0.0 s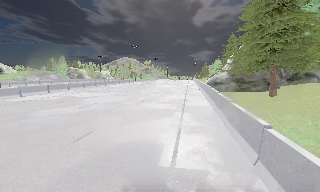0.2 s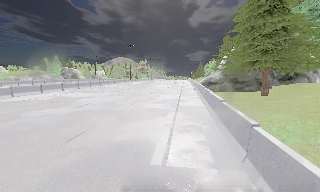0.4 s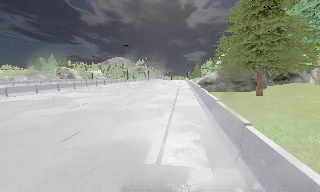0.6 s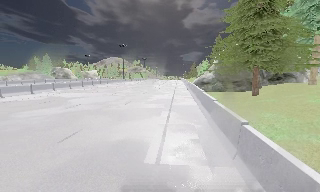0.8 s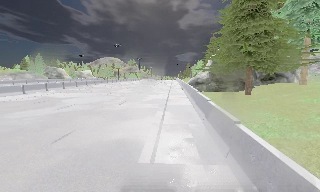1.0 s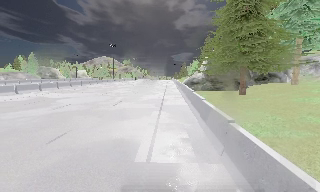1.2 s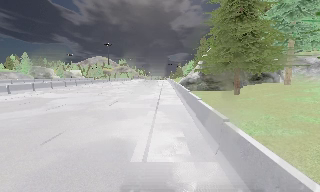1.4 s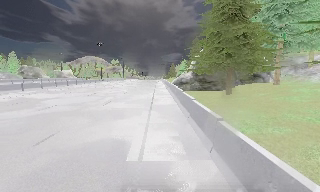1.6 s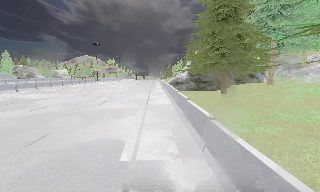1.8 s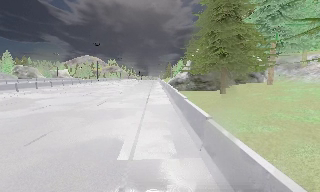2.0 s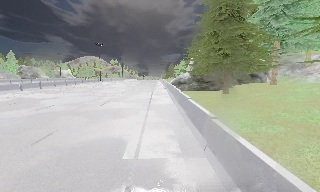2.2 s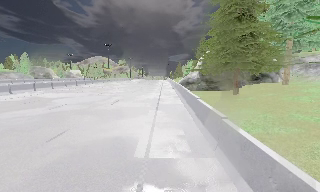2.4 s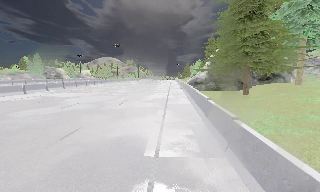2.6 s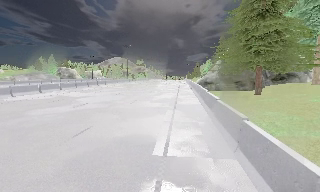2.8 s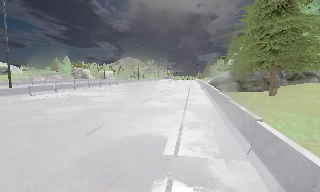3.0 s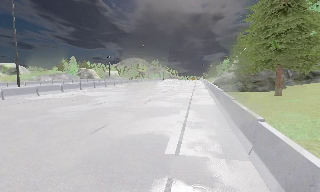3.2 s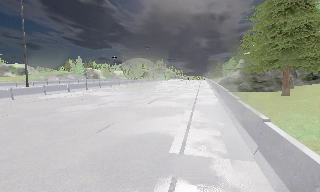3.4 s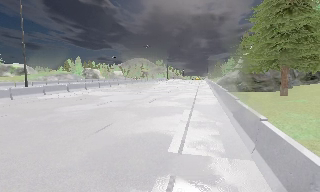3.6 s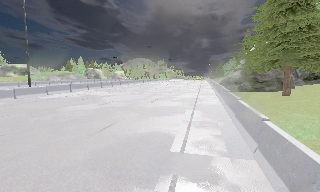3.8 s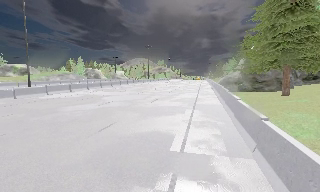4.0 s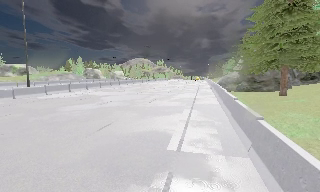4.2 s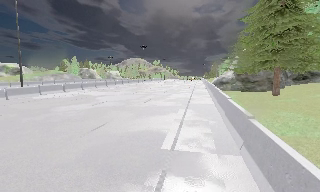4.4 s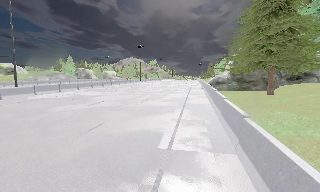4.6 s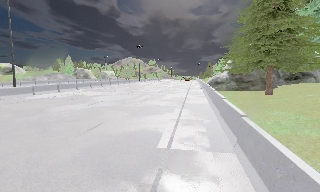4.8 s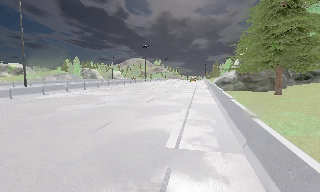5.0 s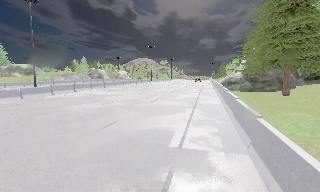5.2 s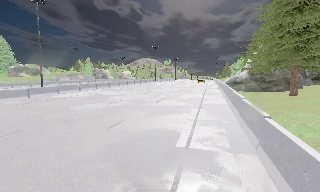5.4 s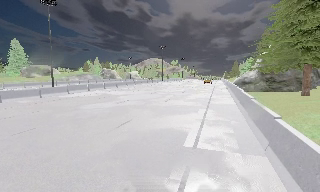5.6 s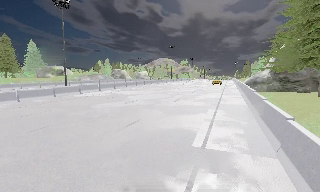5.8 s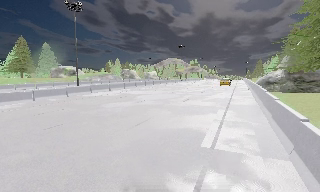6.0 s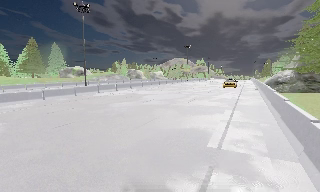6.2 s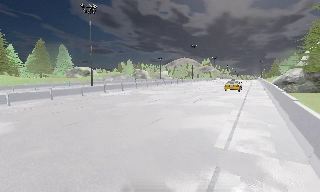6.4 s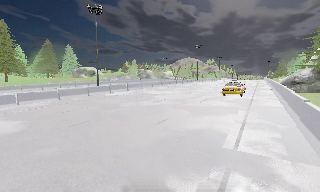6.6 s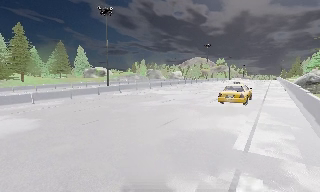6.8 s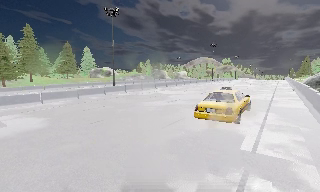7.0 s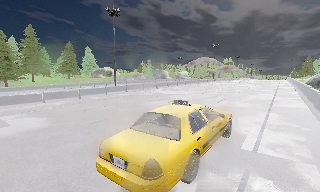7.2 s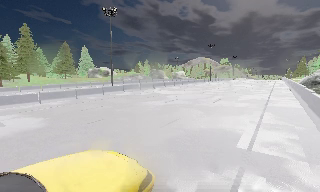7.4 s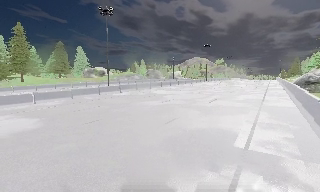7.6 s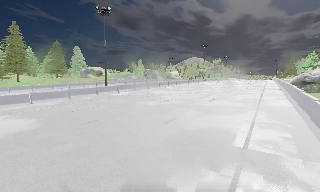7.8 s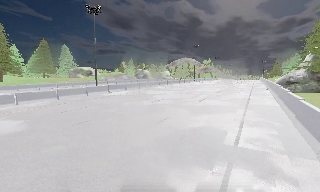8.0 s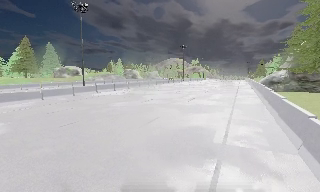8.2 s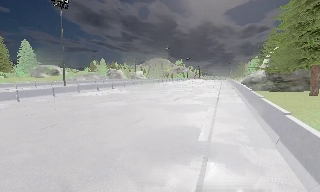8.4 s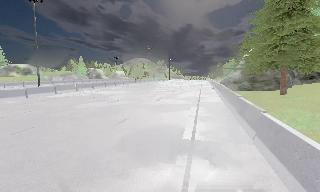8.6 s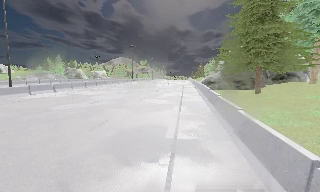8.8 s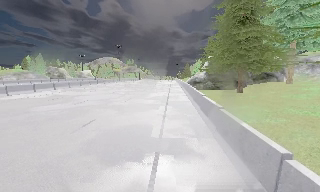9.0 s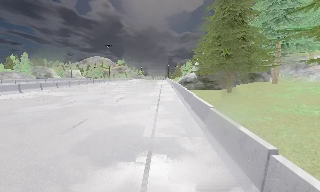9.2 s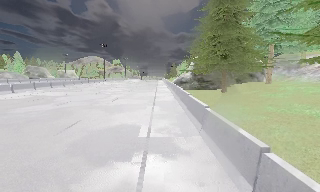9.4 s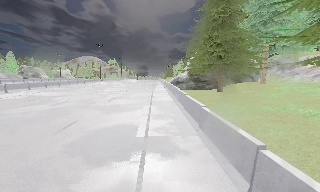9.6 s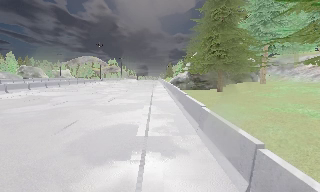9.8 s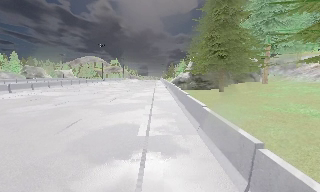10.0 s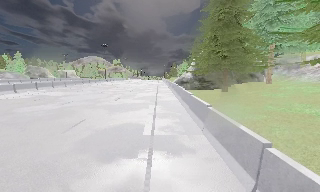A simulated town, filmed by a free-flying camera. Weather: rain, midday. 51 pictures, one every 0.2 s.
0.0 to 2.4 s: The camera travels backward, about 0.5 m, so what stands in front gets smaller.
2.4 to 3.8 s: The camera swings to its left by about 10 degrees, and the scene slides to the right.
3.8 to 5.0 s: The camera shifts only a little, or ends up much as it began.
5.0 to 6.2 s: The scene slides to the right, as the camera pans about 15 degrees to its left.
6.2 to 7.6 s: The camera shifts only a little, or ends up much as it began.
7.6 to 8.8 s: The camera pans to its right, which is clockwise from overhead, by about 30 degrees.
8.8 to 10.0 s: The camera shifts only a little, or ends up much as it began.
The film runs backward here.
